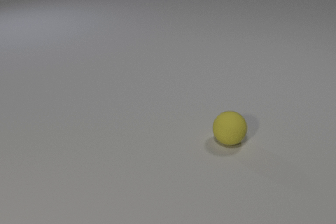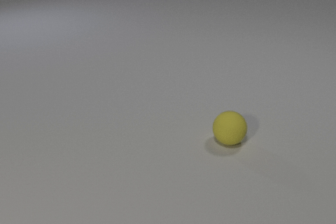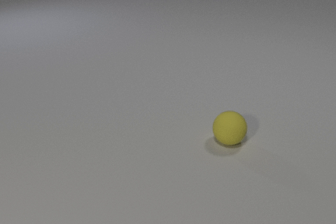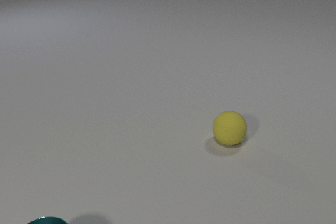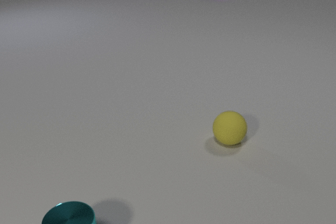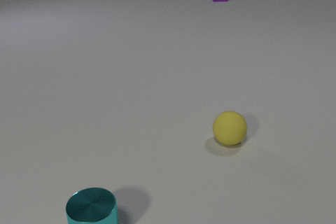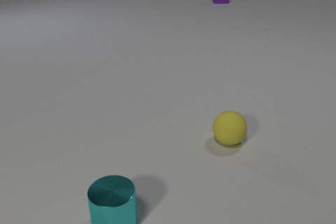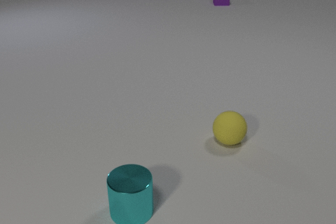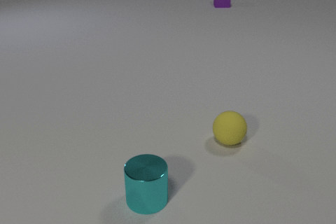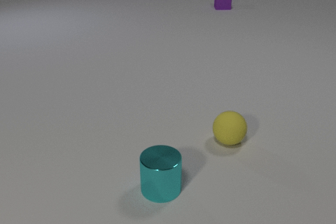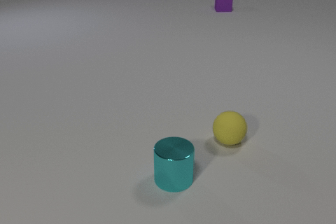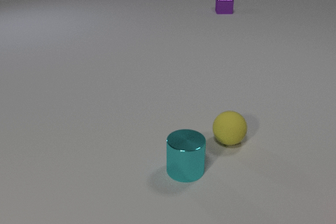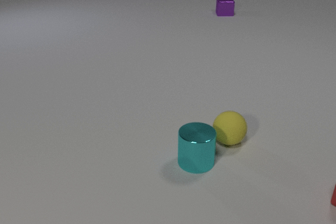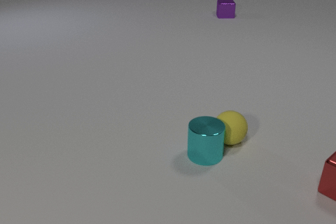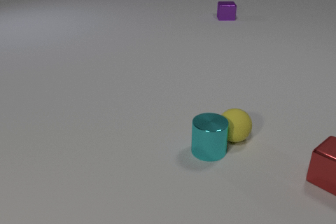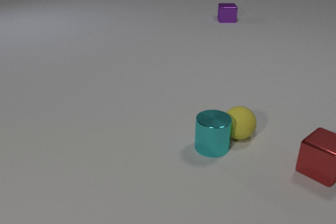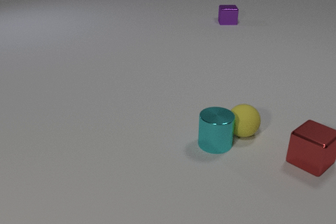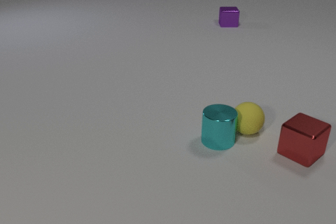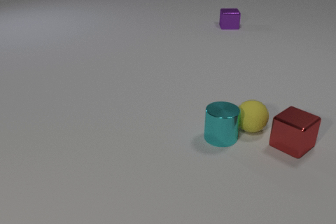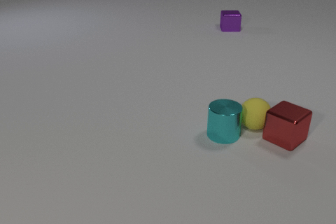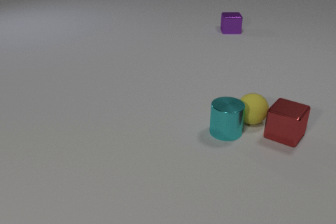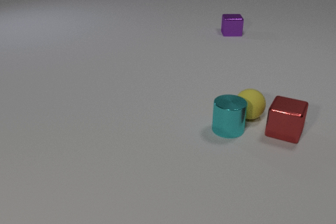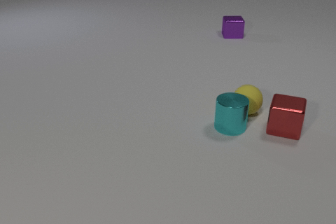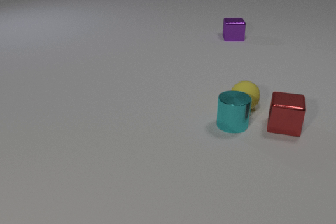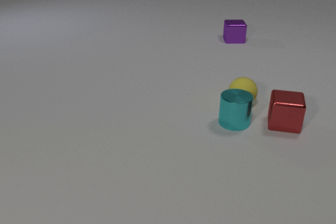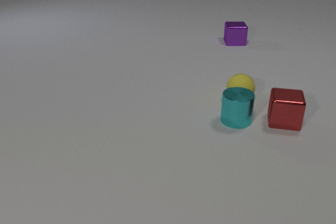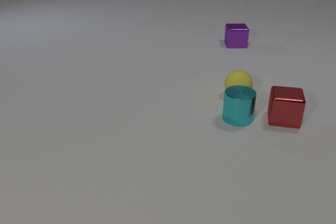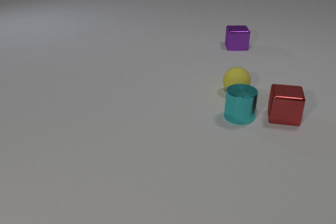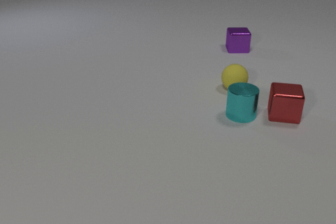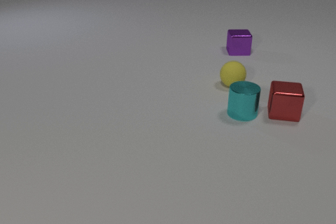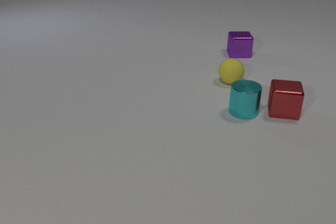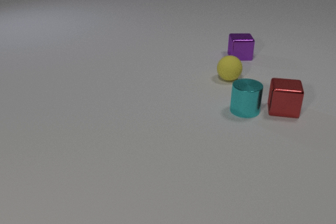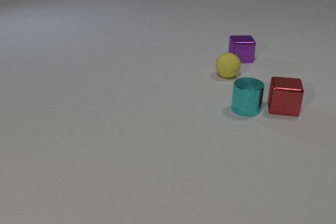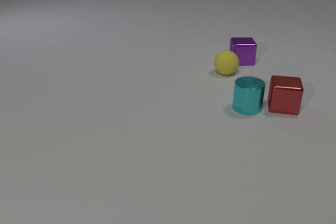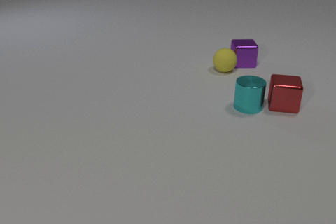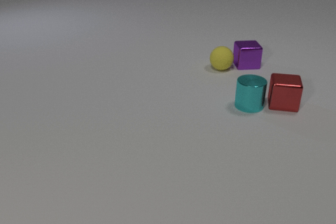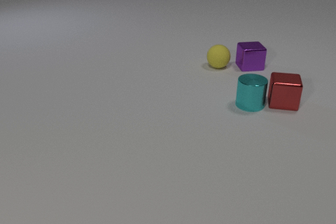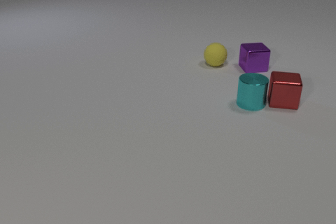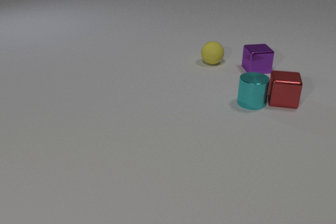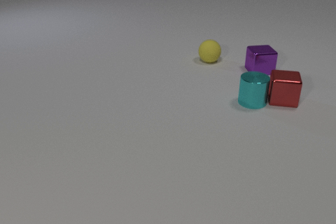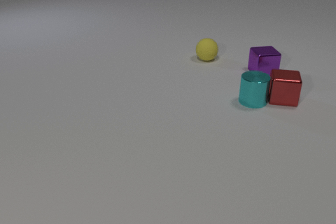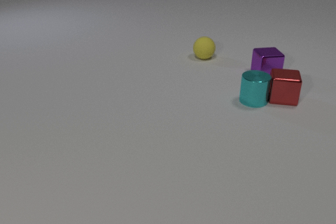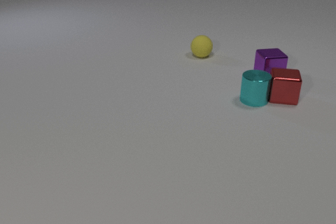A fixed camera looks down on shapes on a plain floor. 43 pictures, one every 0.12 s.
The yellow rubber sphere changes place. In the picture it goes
away from the camera.
The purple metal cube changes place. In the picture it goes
toward the camera.
0.00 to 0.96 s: The cyan metal cylinder comes in at the bottom edge, slides to the right and away from the camera. The purple metal cube comes in at the top edge, slides toward the camera.
0.96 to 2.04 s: The cyan metal cylinder slides away from the camera and to the right. The yellow rubber sphere rolls away from the camera and to the right. The red metal cube comes in at the right edge, slides away from the camera and to the left. The purple metal cube slides toward the camera. The cyan metal cylinder and the yellow rubber sphere collide.
2.04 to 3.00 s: The cyan metal cylinder slides away from the camera and to the right. The yellow rubber sphere rolls away from the camera. The red metal cube slides away from the camera, spins so that its near face slides to the right, counterclockwise seen from above. The purple metal cube slides toward the camera. The yellow rubber sphere and the red metal cube collide.
3.00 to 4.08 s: The cyan metal cylinder slides away from the camera. The yellow rubber sphere rolls away from the camera. The red metal cube slides away from the camera. The purple metal cube slides toward the camera. The yellow rubber sphere and the purple metal cube collide.
4.08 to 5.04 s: The cyan metal cylinder slides away from the camera. The yellow rubber sphere rolls away from the camera and to the left. The red metal cube slides away from the camera. The purple metal cube slides to the right and toward the camera. The cyan metal cylinder and the red metal cube collide.
How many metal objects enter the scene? 3.
Are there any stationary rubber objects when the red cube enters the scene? yes.
What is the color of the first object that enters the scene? cyan.
